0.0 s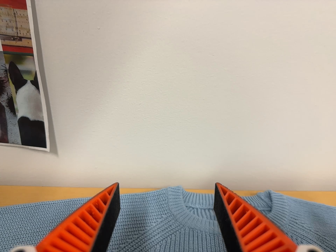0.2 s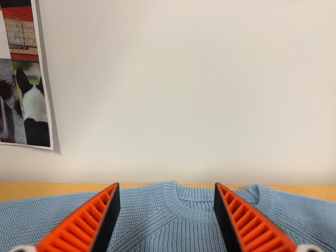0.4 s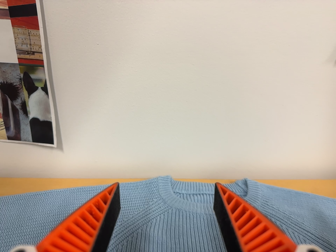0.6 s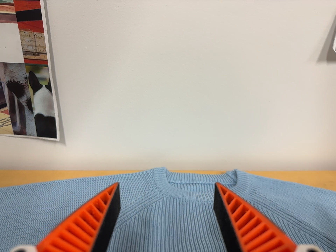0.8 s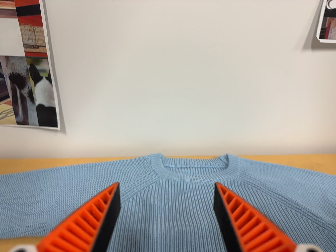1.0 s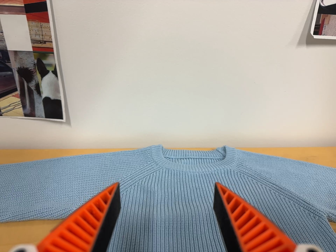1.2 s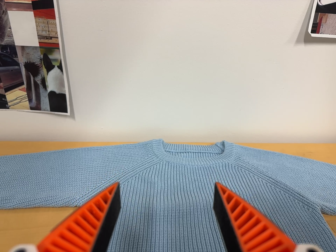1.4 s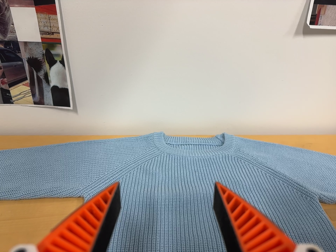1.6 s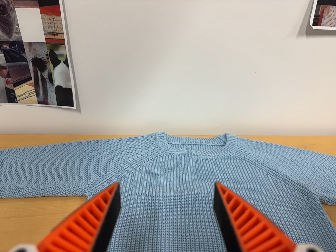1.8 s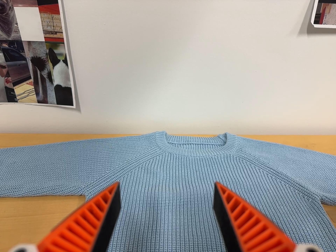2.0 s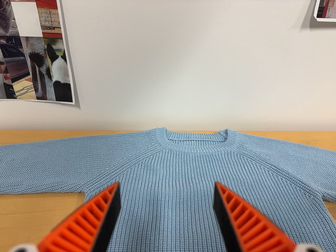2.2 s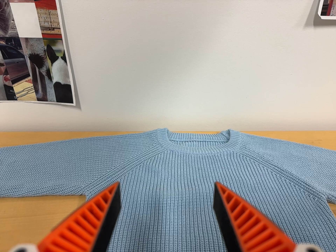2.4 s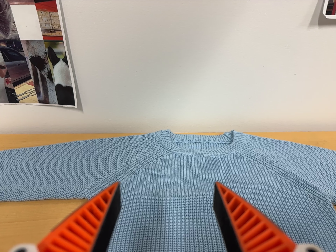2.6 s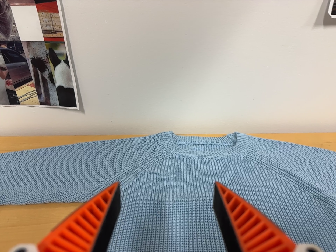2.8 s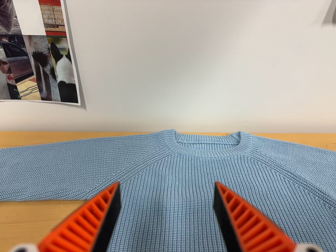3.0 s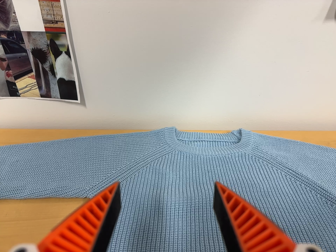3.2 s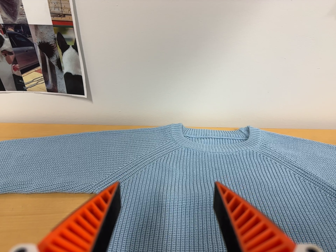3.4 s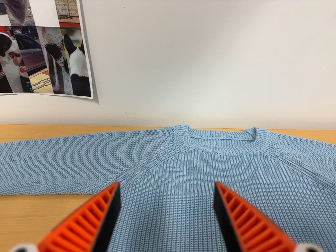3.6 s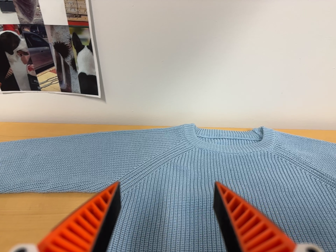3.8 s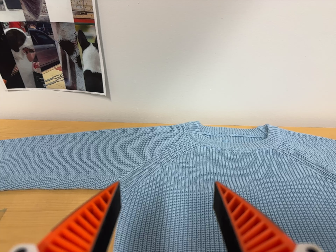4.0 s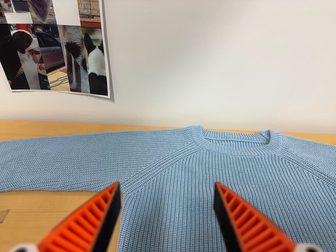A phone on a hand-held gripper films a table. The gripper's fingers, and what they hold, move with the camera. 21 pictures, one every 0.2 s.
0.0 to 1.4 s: The camera travels backward, about 18 cm, so what stands in front gets smaller.
1.4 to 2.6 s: The camera shifts only a little, or ends up much as it began.
2.6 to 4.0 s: The camera travels to its left, about 5 cm, so close, fixed things drift to the right.
The film runs forward here.
